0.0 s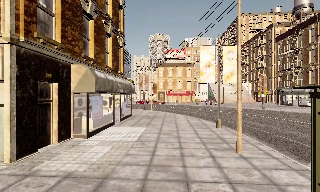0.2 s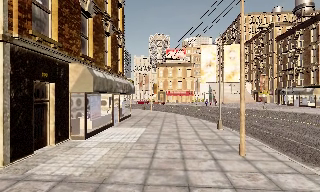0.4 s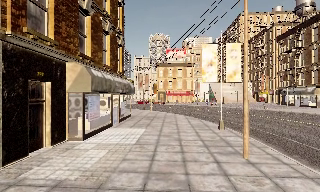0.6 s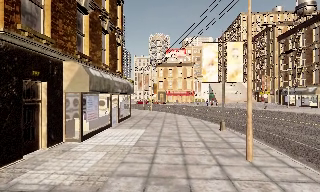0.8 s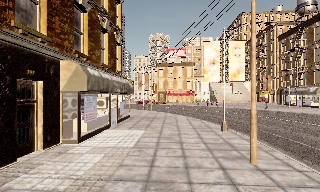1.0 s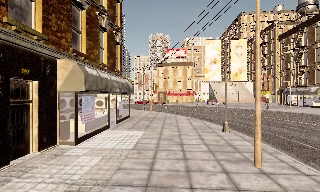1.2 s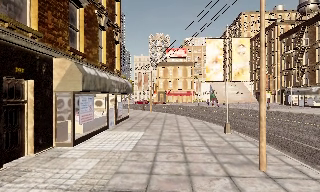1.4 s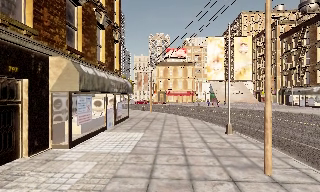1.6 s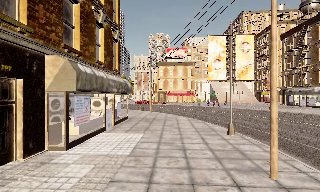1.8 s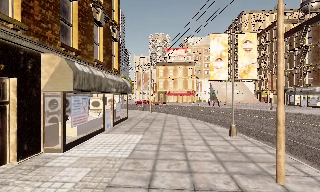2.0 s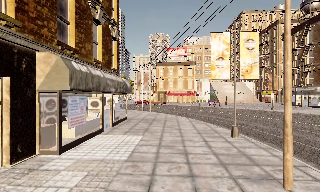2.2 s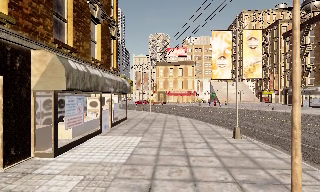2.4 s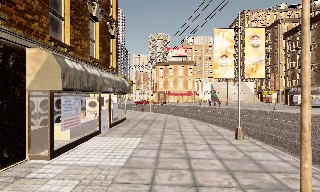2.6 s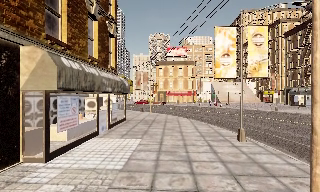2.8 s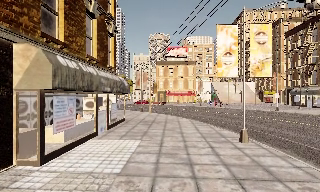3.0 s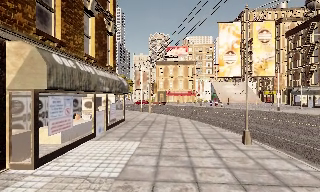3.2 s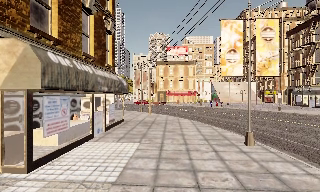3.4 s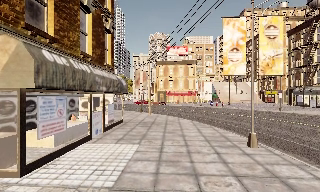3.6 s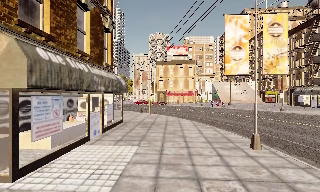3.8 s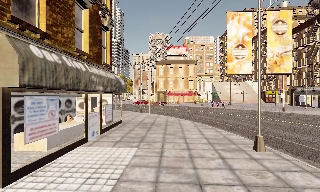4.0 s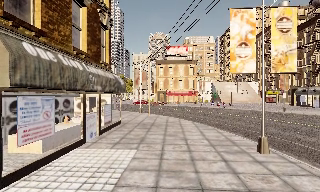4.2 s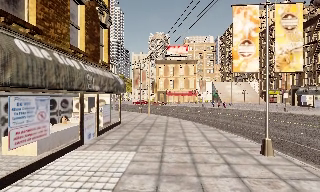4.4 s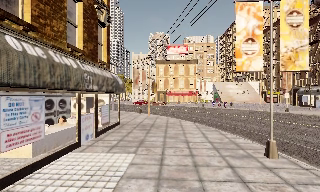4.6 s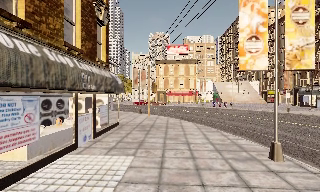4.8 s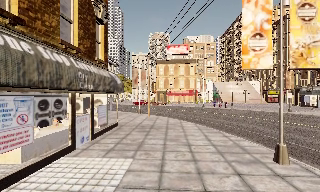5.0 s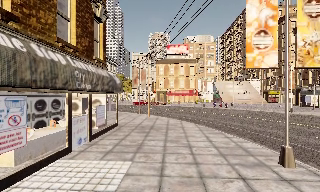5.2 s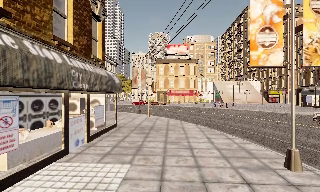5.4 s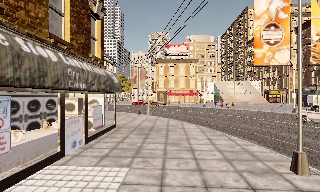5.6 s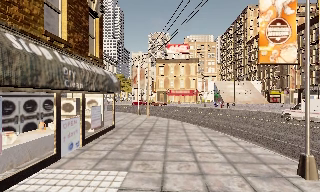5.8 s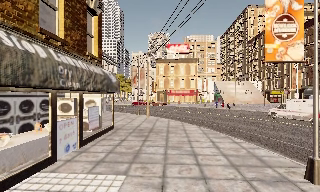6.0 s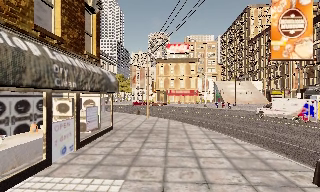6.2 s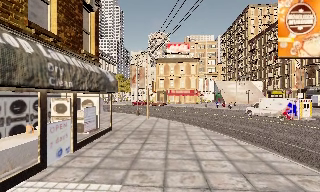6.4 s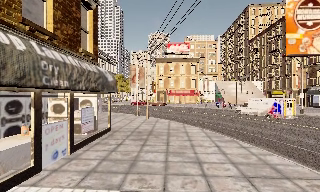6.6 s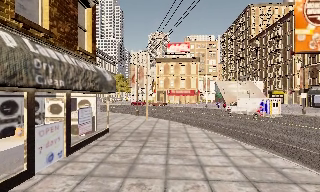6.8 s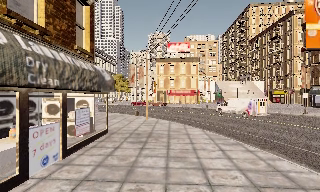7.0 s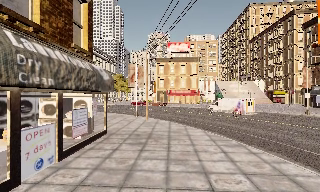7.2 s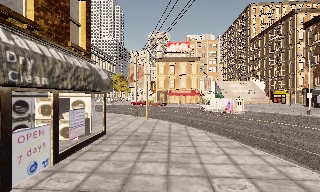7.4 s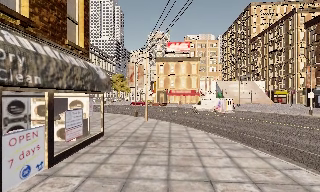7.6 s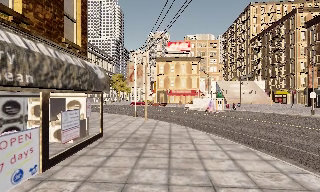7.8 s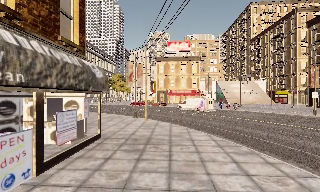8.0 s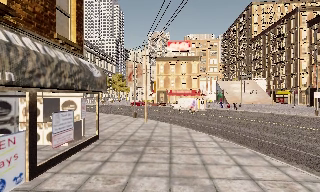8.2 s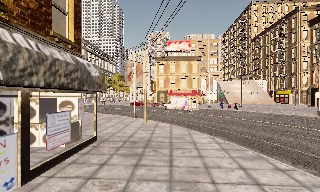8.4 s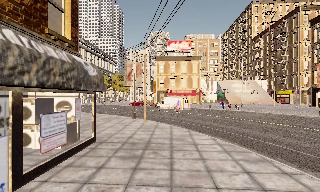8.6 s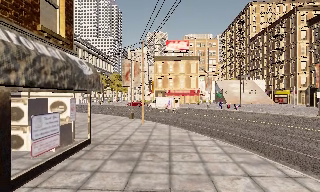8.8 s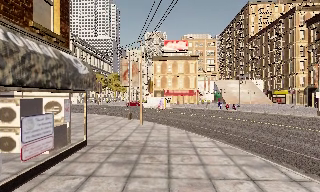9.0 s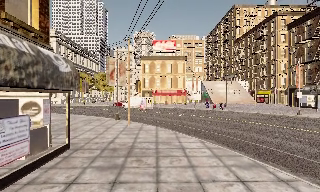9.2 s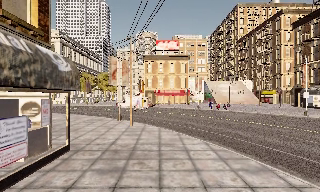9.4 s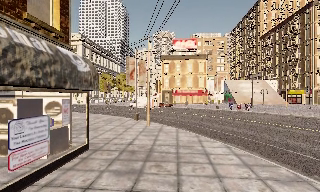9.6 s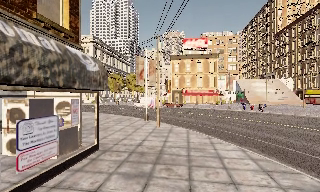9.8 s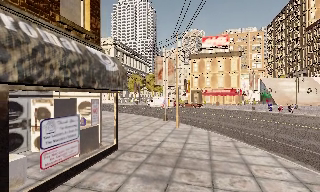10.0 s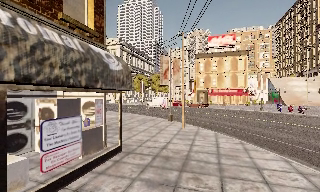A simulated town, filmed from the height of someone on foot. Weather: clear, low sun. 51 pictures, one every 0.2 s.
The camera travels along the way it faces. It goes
forward.
0.0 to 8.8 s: The camera travels forward, about 12 m, so what stands in front looms larger.
8.8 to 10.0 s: The camera swings to its left by about 15 degrees, and the scene slides to the right. It travels forward, about 1.5 m, so what stands in front looms larger.
The film runs forward here.
